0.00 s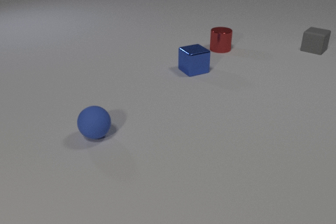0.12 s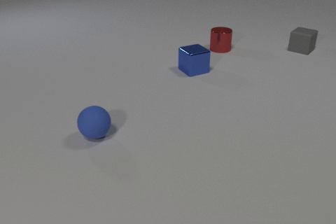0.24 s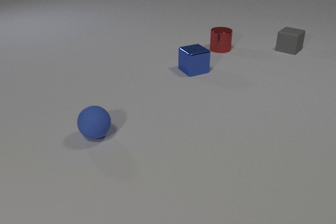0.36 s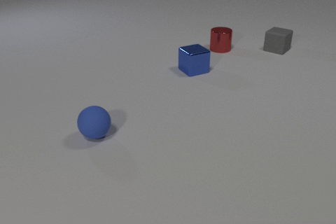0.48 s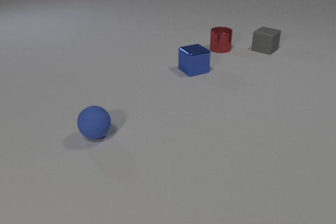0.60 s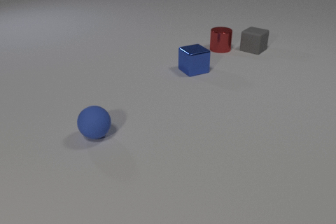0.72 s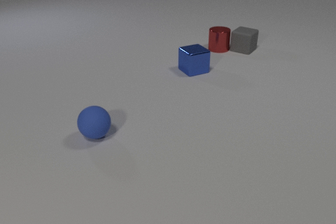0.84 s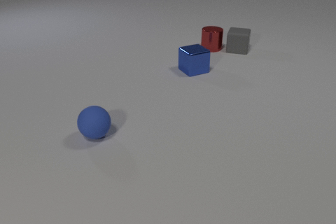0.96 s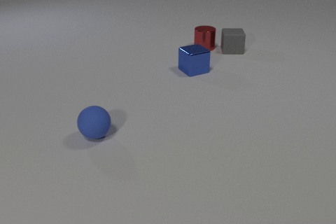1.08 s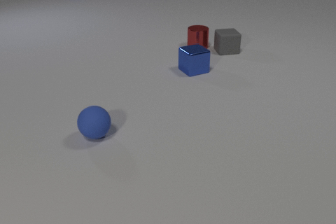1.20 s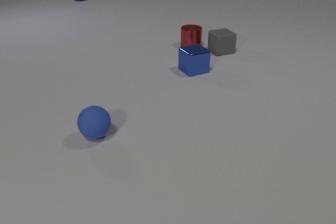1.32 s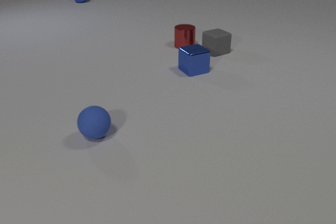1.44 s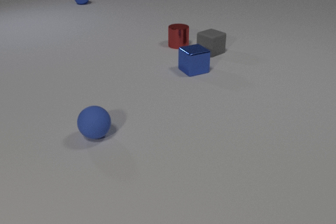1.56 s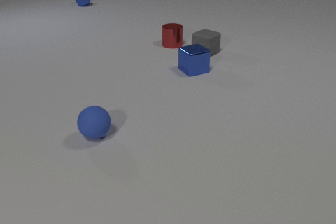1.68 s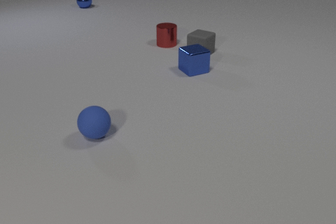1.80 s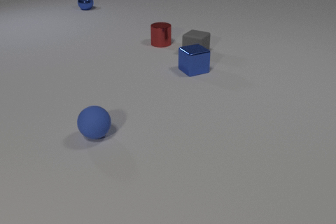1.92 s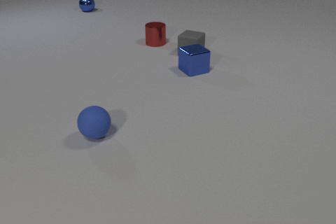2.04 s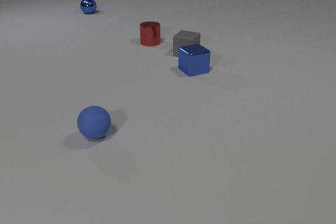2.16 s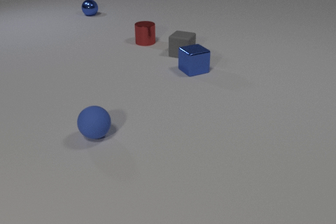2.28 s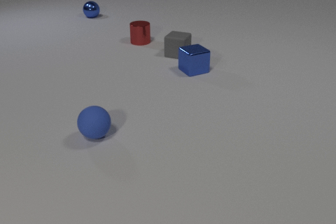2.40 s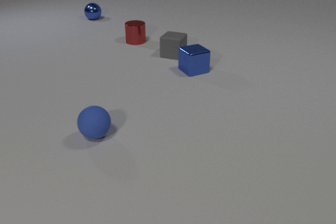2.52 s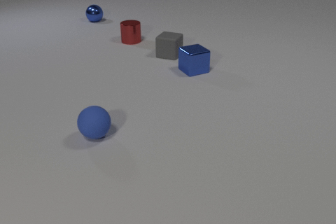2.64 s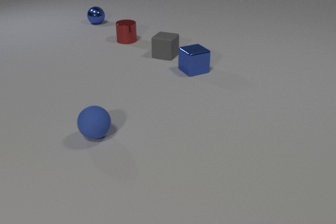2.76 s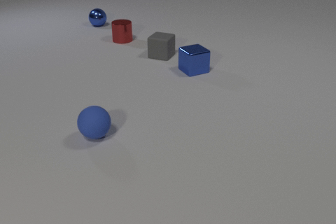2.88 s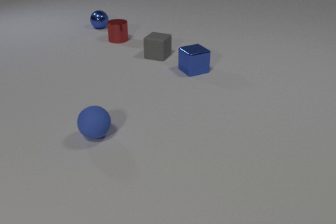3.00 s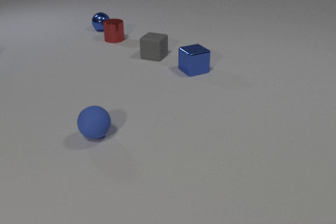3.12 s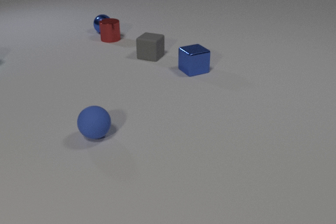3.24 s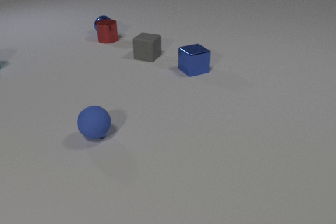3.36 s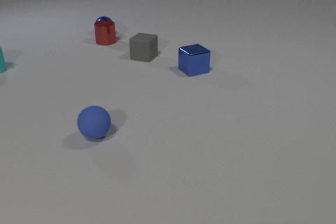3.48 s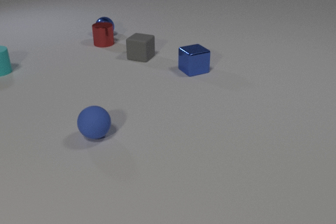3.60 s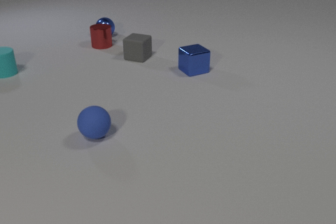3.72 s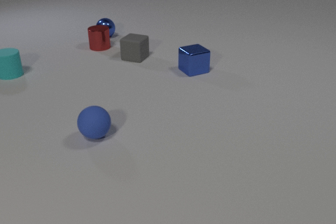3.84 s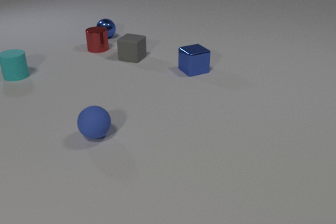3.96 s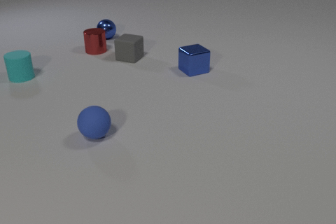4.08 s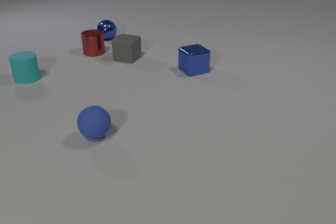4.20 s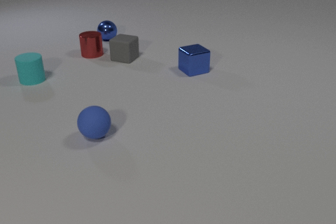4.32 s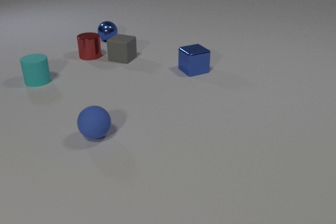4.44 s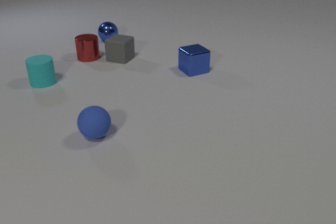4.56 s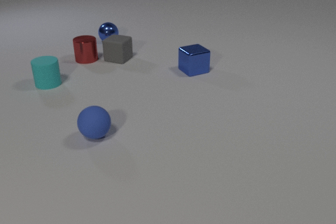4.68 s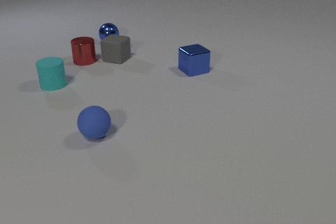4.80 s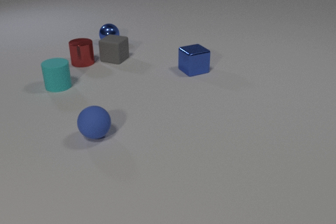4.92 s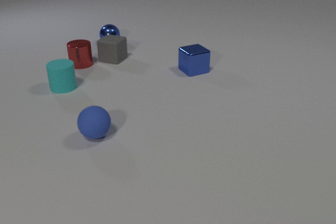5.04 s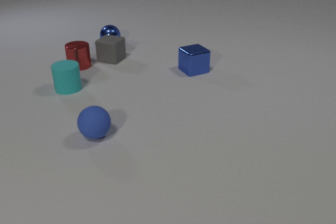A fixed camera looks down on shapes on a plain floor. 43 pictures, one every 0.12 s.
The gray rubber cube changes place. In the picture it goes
to the left.
The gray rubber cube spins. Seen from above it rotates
counterclockwise.
0.00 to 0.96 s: The gray rubber cube slides to the left, spins counterclockwise seen from above by about 30 degrees, its near face sliding to the right. The red metal cylinder slides to the left. The gray rubber cube and the red metal cylinder collide.
0.96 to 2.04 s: The gray rubber cube slides to the left, spins so that its near face slides to the right, counterclockwise seen from above. The red metal cylinder slides to the left. The blue metal sphere comes in at the top edge, rolls toward the camera.
2.04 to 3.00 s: The gray rubber cube slides to the left. The red metal cylinder slides to the left. The blue metal sphere rolls toward the camera.
3.00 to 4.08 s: The gray rubber cube slides to the left. The red metal cylinder slides toward the camera and to the left. The blue metal sphere rolls toward the camera. The cyan rubber cylinder comes in at the left edge, slides toward the camera and to the right. The red metal cylinder and the blue metal sphere collide.
4.08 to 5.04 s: The gray rubber cube slides to the left. The red metal cylinder slides toward the camera and to the left. The blue metal sphere rolls toward the camera. The cyan rubber cylinder slides to the right and toward the camera.
Are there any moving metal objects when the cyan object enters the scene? yes.
What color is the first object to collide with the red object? gray.
What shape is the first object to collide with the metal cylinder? cube.
